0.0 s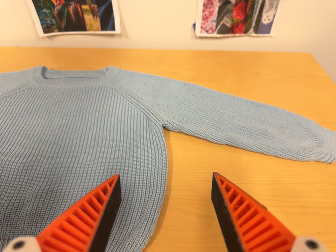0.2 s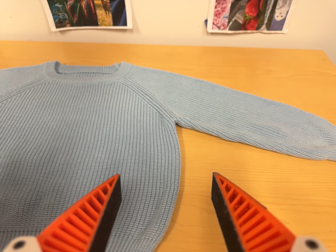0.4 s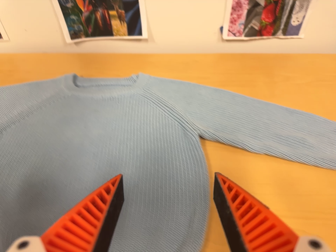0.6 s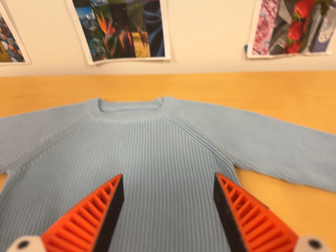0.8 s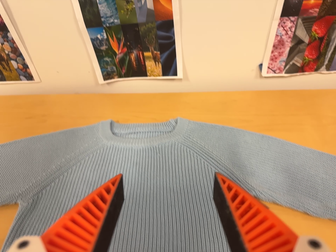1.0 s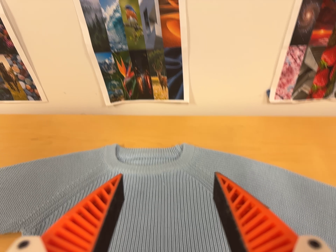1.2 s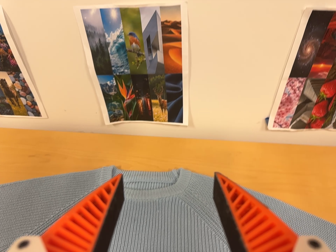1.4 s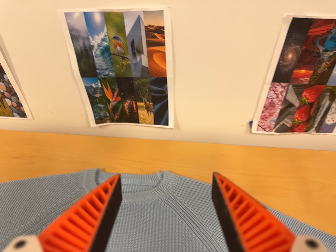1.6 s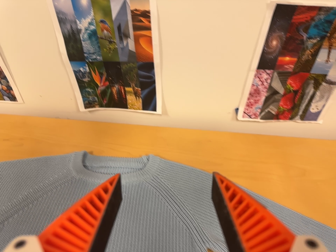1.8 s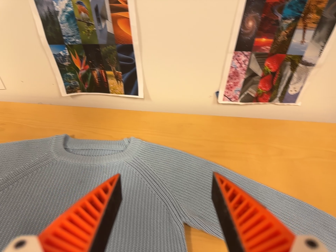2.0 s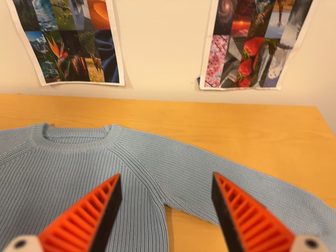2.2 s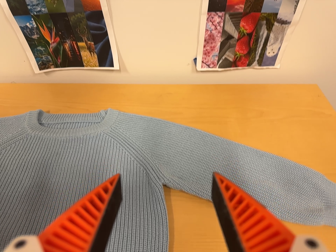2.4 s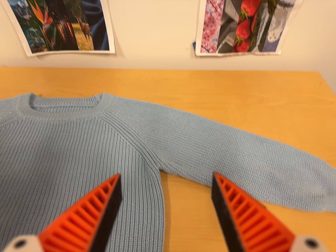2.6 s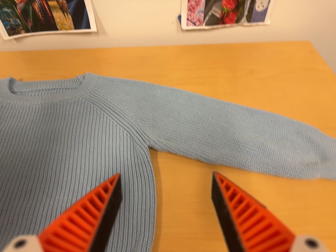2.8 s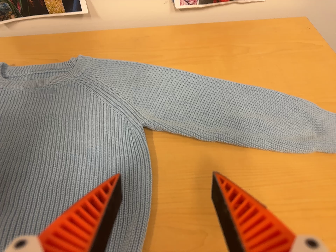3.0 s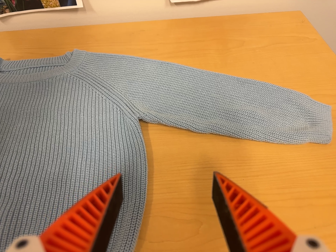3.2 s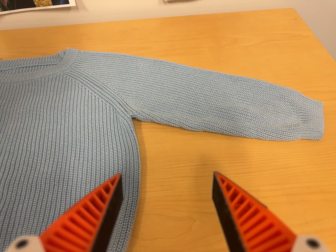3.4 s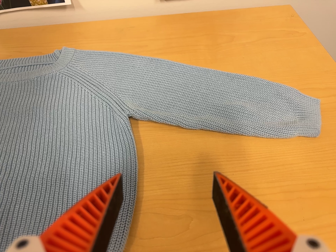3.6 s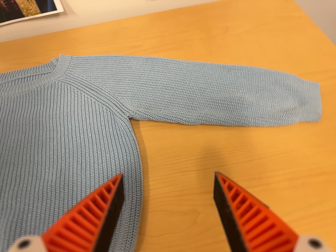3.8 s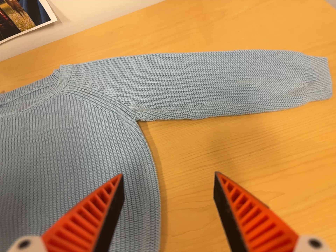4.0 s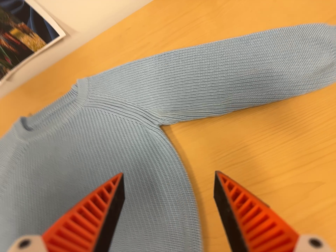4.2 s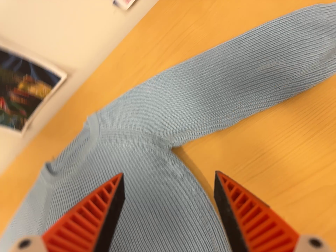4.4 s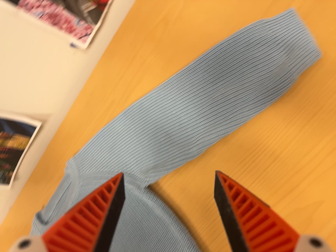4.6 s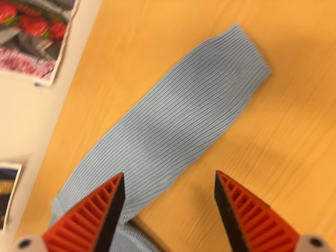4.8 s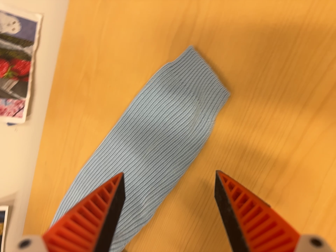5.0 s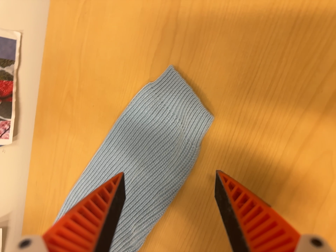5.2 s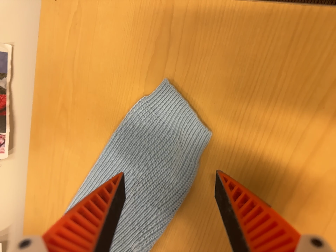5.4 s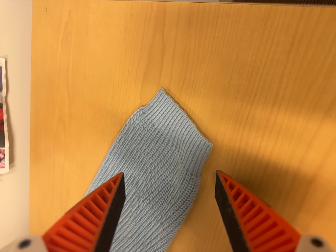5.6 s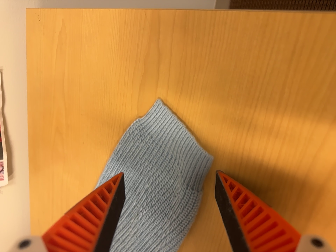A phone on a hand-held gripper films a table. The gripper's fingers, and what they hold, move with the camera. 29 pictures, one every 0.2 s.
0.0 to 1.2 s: The camera travels toward the top of its view and to its left, about 24 cm, so close, fixed things drift downward.
1.2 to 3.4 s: The camera travels toward the bottom of its view and to its right, about 22 cm, so close, fixed things drift upward. Its aim tips toward the bottom of its view by about 15 degrees, and the scene shifts upward. It rolls about its line of sight by about 10 degrees, and the scene rotates counterclockwise.
3.4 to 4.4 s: The camera pans to its left by about 20 degrees. It travels toward the top of its view and to its right, about 18 cm. Its aim tips toward the bottom of its view by about 10 degrees. It rolls about its line of sight by about 45 degrees, and the scene rotates counterclockwise.
4.4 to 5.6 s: The camera travels toward the top of its view, to its right and forward, about 22 cm, so close, fixed things drift downward. It rolls about its line of sight by about 25 degrees, and the scene rotates counterclockwise.
The film runs forward here.
